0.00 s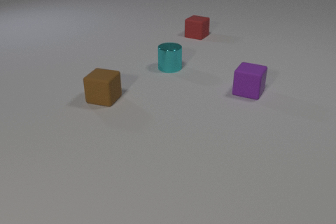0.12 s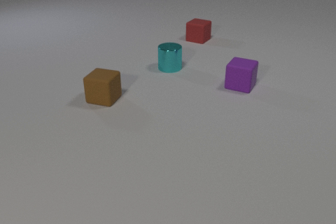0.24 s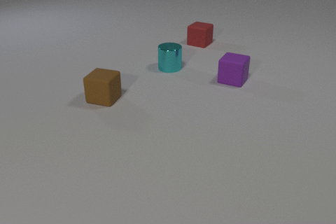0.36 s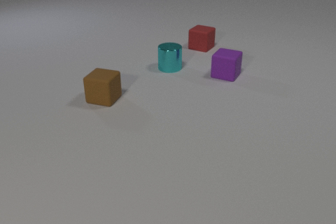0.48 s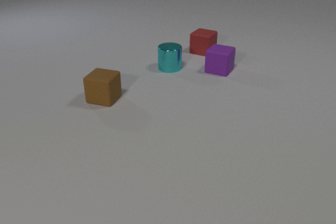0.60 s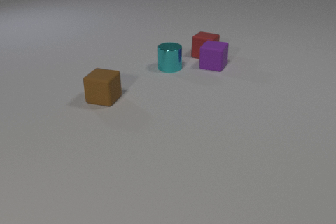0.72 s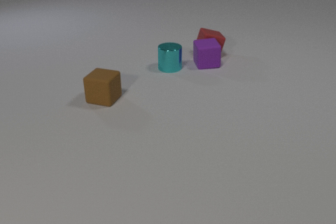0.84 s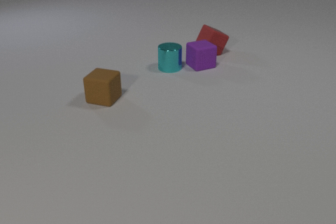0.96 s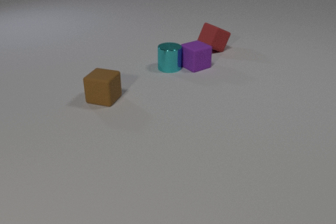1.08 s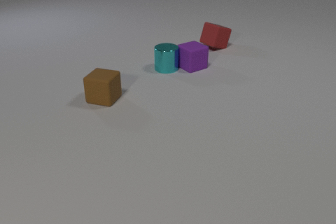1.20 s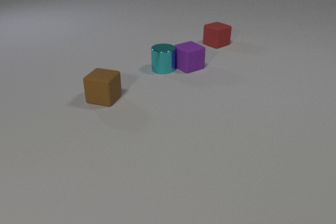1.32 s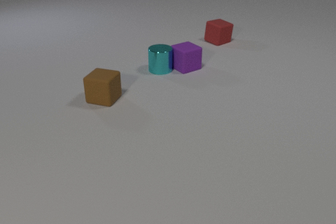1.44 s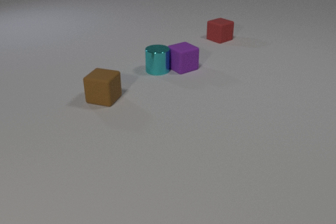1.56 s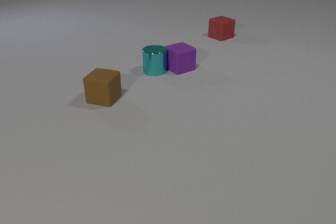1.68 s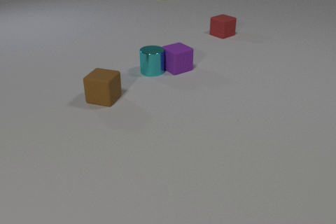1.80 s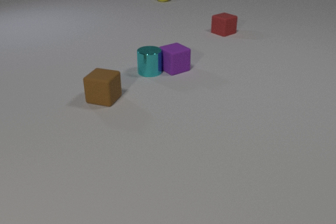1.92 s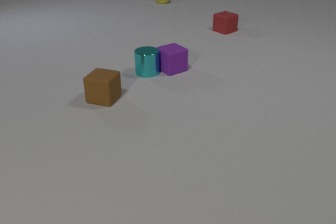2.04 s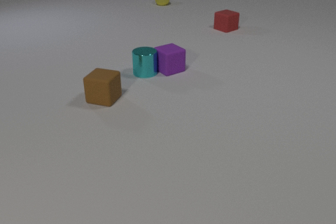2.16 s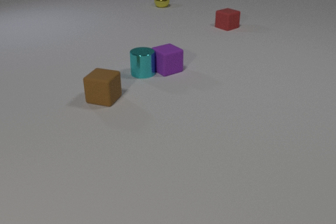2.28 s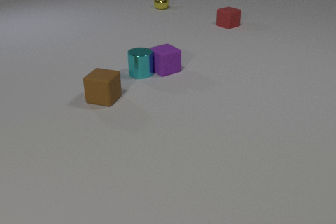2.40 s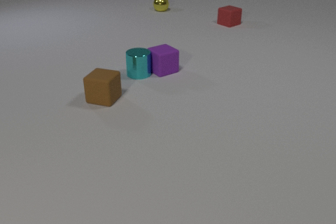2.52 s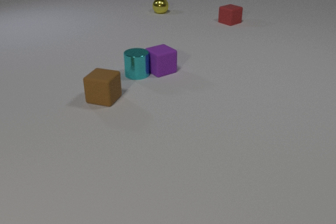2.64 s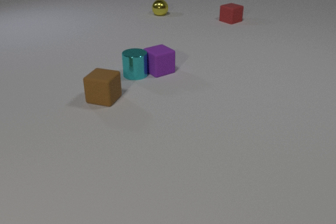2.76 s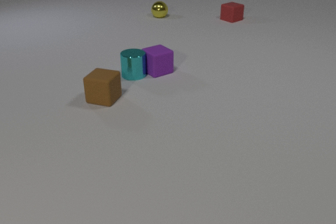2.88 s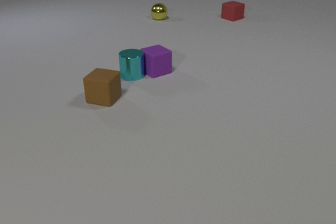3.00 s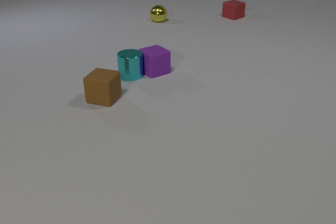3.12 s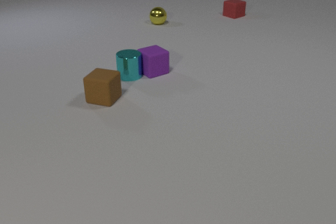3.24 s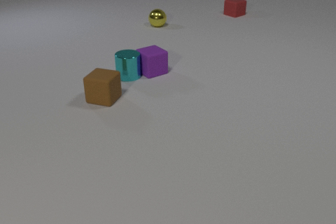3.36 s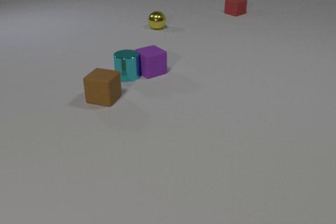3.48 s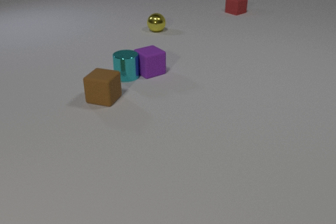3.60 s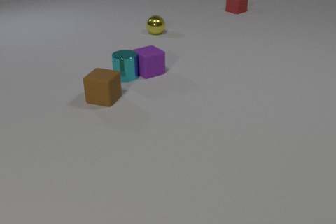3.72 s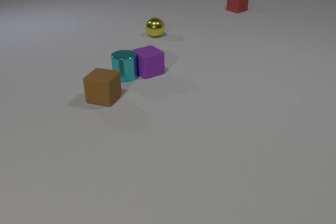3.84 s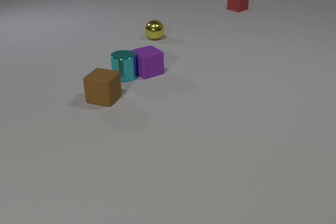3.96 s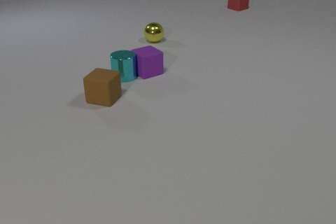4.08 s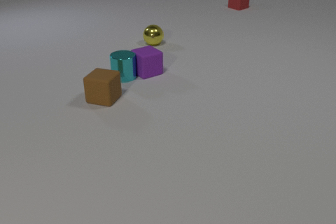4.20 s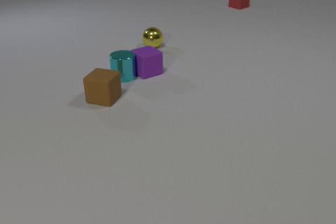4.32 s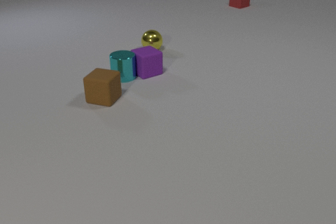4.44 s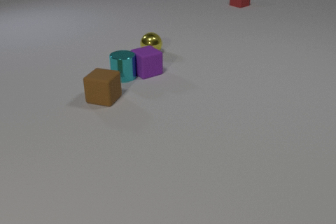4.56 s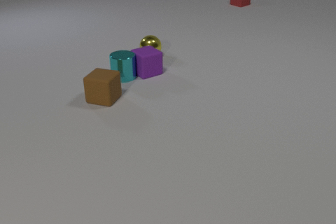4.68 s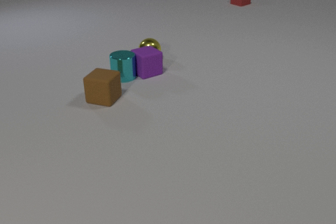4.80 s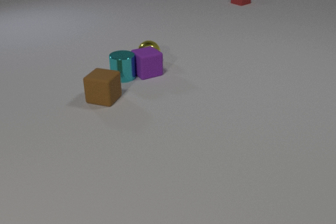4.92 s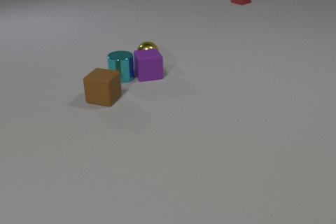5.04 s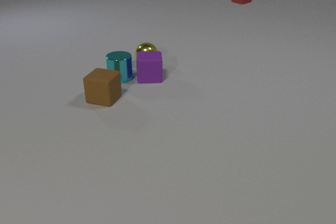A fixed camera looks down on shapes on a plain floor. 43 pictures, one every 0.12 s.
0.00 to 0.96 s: The red rubber cube slides toward the camera and to the right. The purple rubber cube slides away from the camera and to the left, spins so that its near face slides to the right, counterclockwise seen from above. The red rubber cube and the purple rubber cube collide. The purple rubber cube and the cyan metal cylinder collide.
0.96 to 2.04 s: The red rubber cube slides away from the camera. The purple rubber cube slides to the left. The cyan metal cylinder slides to the left and toward the camera. The yellow metal sphere comes in at the top edge, rolls toward the camera.
2.04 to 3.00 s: The red rubber cube slides away from the camera. The purple rubber cube slides to the left. The cyan metal cylinder slides to the left and toward the camera. The yellow metal sphere rolls toward the camera.
3.00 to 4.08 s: The red rubber cube slides away from the camera. The purple rubber cube slides to the left. The cyan metal cylinder slides to the left. The yellow metal sphere rolls toward the camera.
4.08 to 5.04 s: The red rubber cube slides away from the camera. The purple rubber cube slides toward the camera, spins clockwise seen from above by about 30 degrees, its near face sliding to the left. The yellow metal sphere rolls toward the camera. The purple rubber cube and the yellow metal sphere collide.
How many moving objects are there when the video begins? 2.
What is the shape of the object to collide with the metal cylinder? cube.
What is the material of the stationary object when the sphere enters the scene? rubber.
